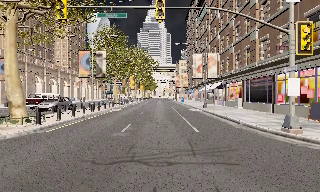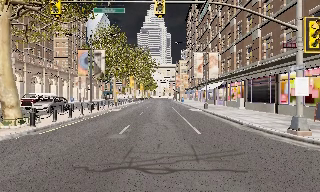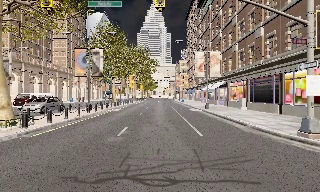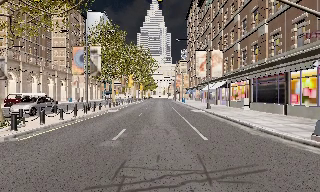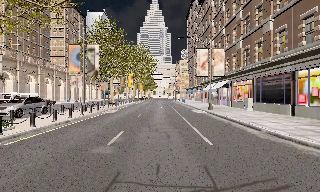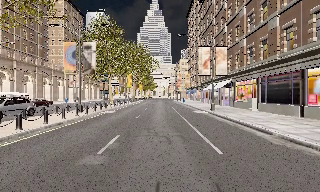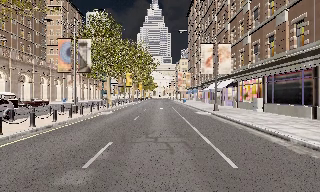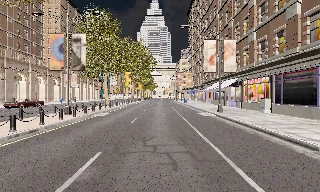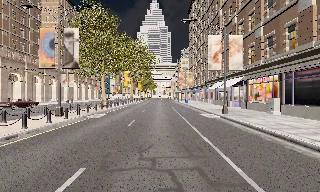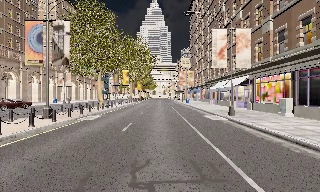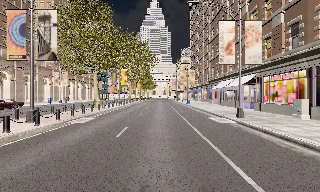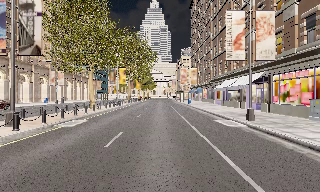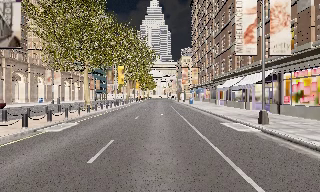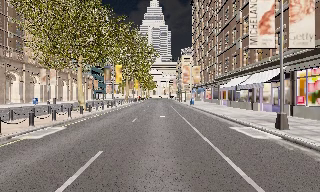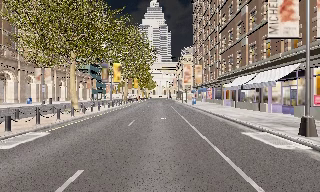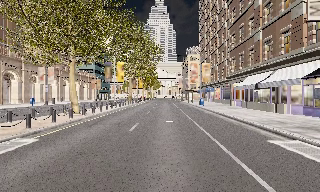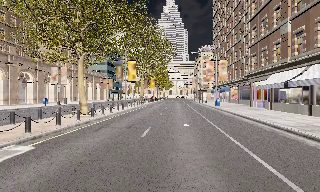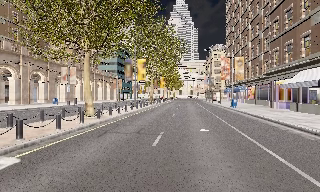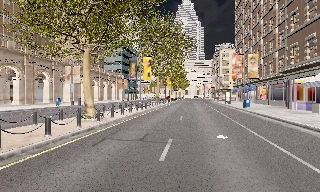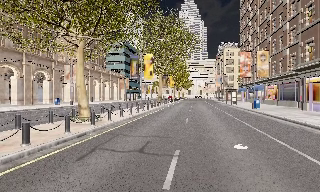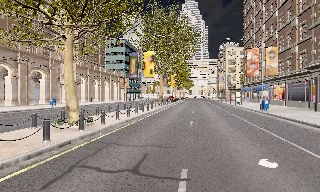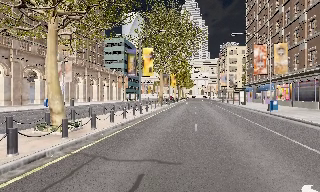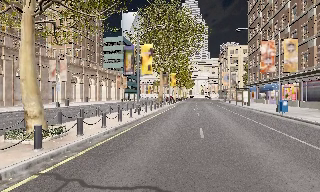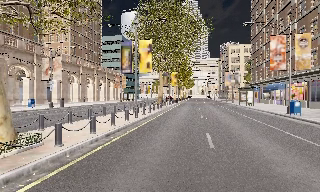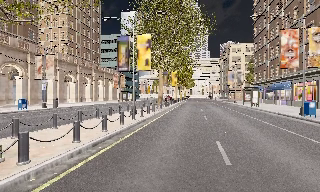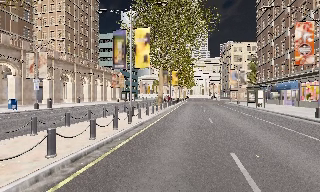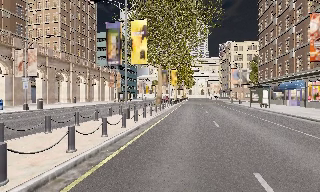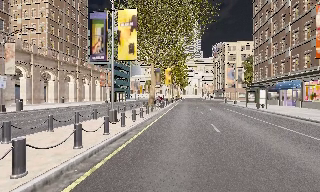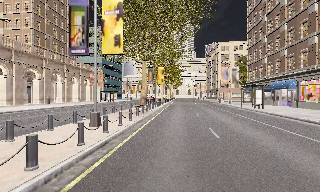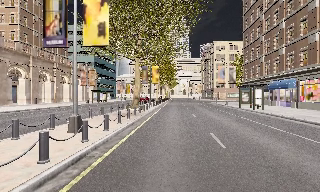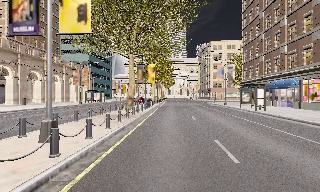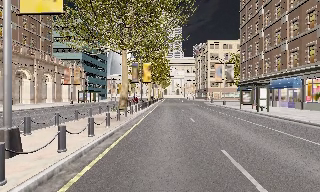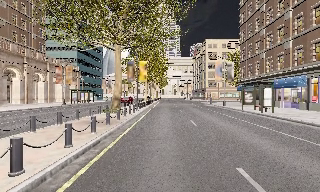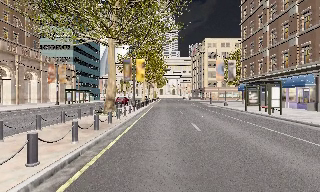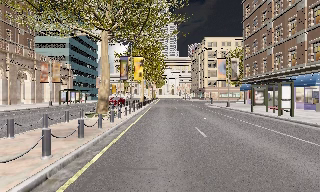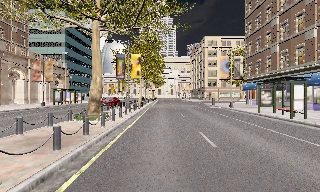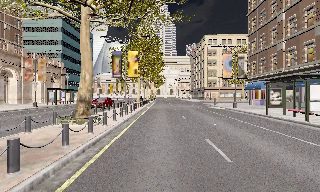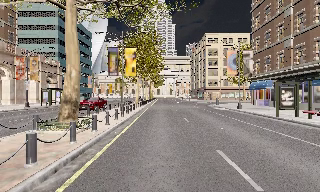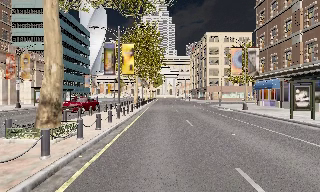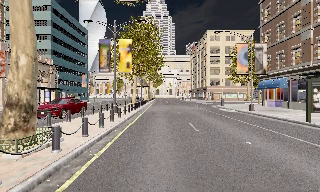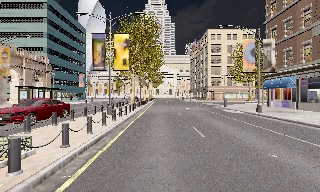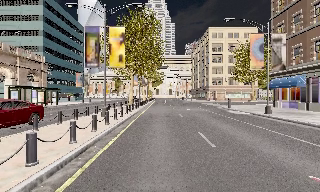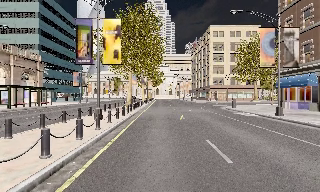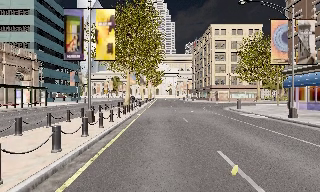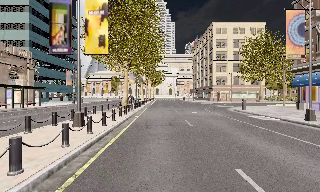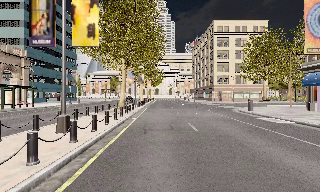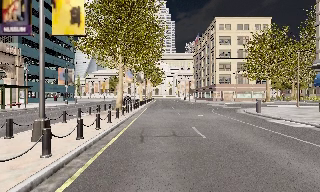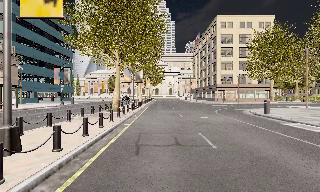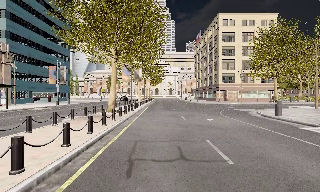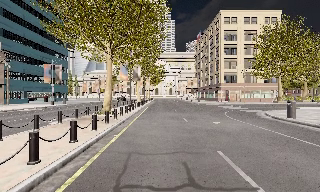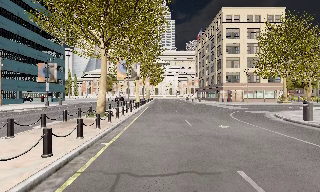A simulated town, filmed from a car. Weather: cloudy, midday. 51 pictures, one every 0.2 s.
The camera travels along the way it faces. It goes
forward.
0.0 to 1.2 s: The camera travels forward, about 3.5 m, so what stands in front looms larger. It gains speed.
1.2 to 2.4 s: The camera travels forward, about 7 m, so what stands in front looms larger.
2.4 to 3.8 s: The camera swings to its left by about 10 degrees, and the scene slides to the right. It travels forward, about 9 m, so what stands in front looms larger.
3.8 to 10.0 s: The scene slides to the left, as the camera pans about 10 degrees to its right. It travels forward, about 40 m, so what stands in front looms larger.
The film runs forward here.
